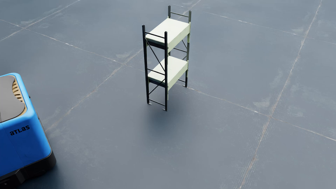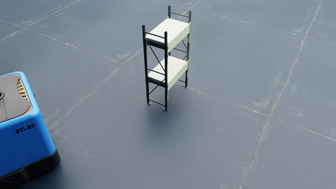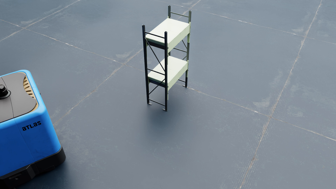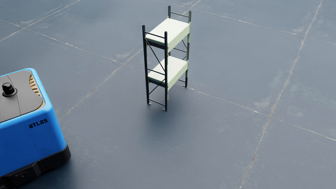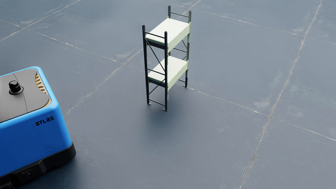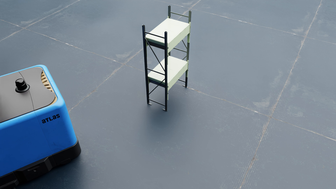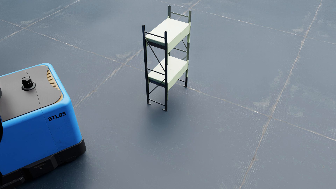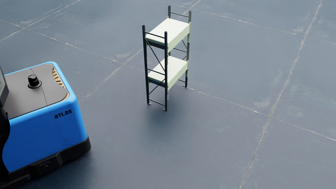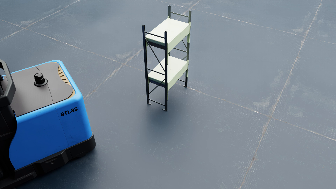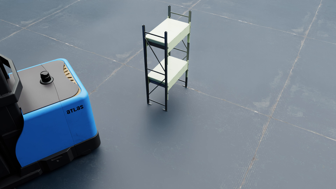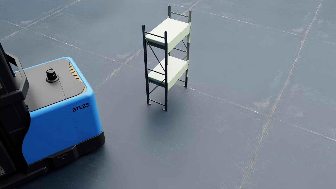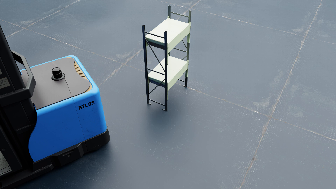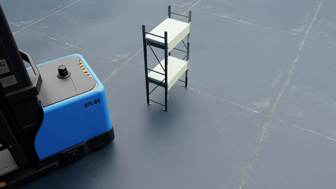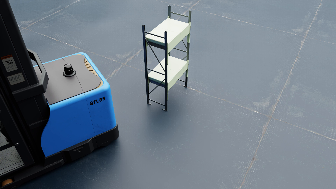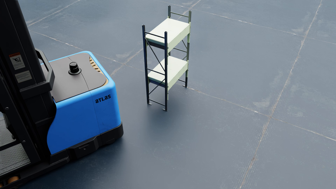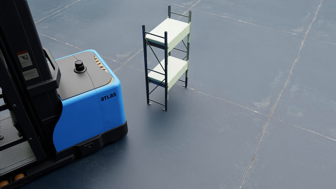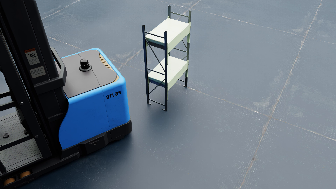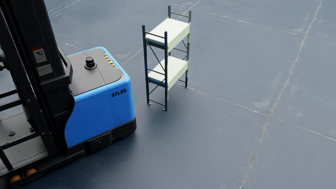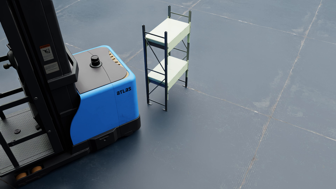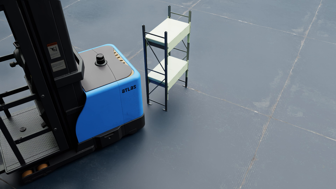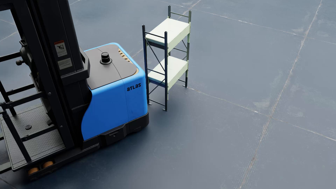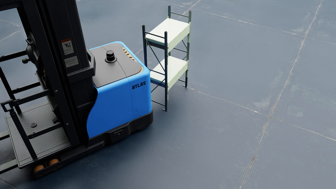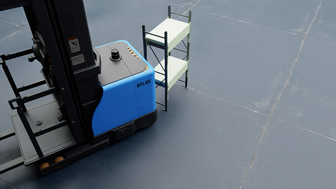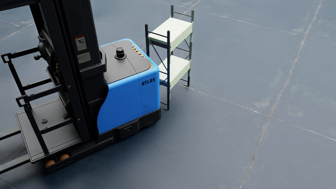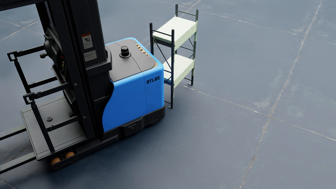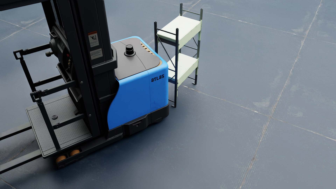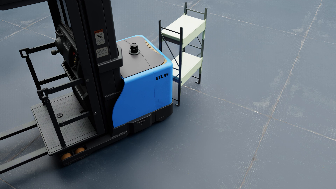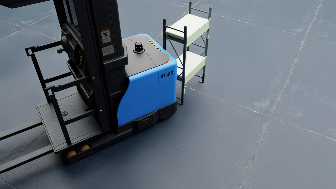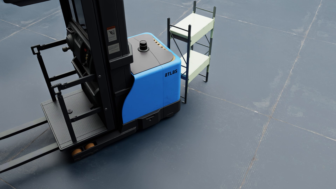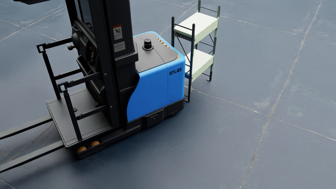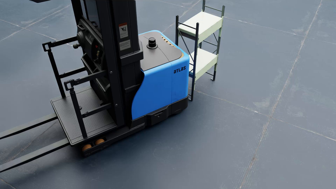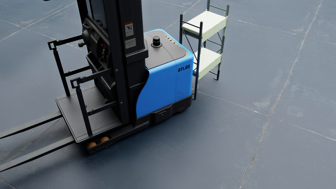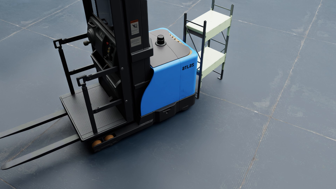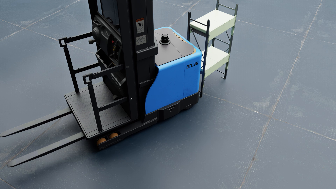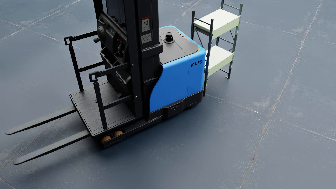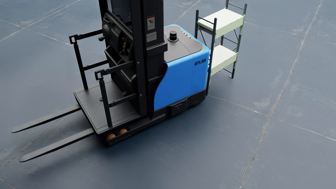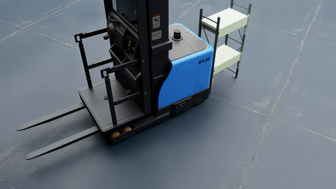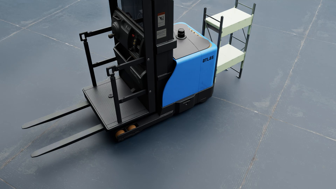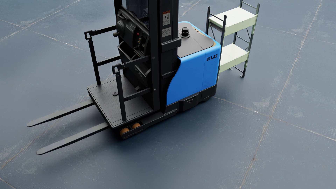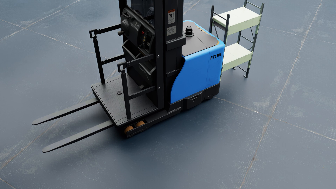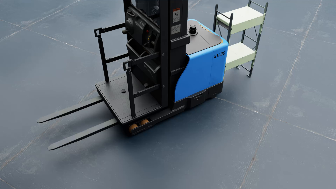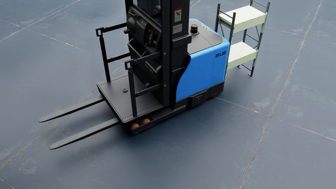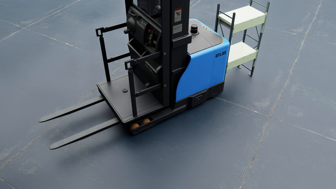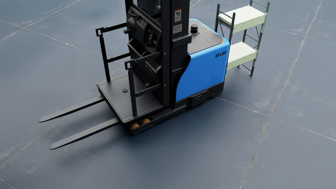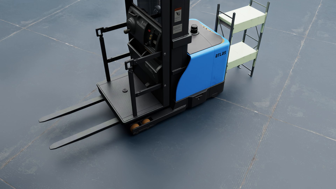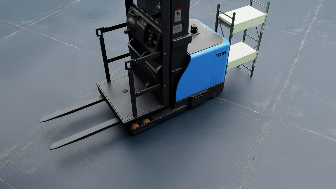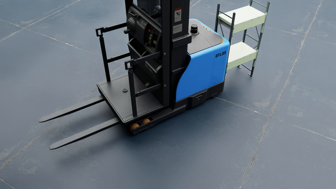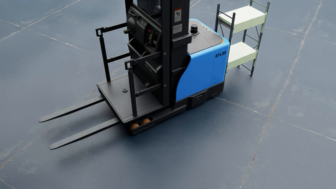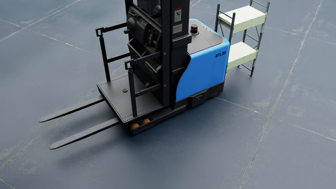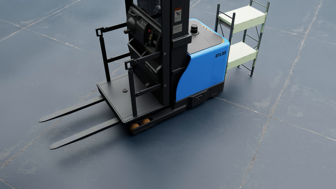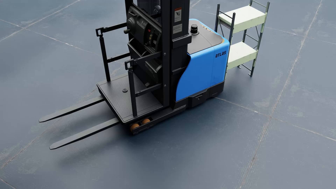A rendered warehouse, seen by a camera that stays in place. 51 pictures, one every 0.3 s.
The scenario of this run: A forklift runs into an object in its way.
